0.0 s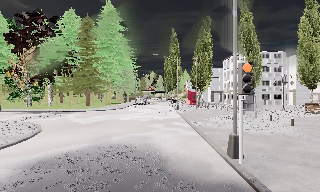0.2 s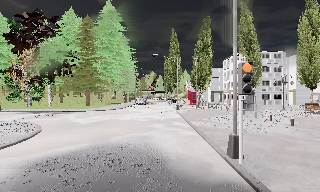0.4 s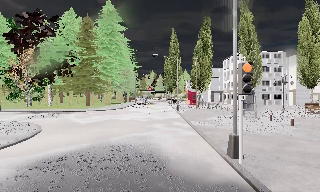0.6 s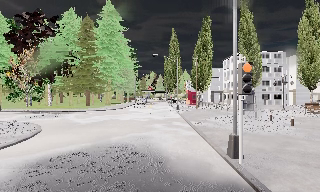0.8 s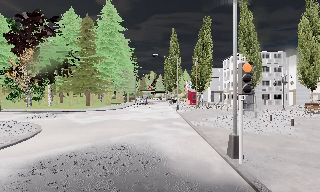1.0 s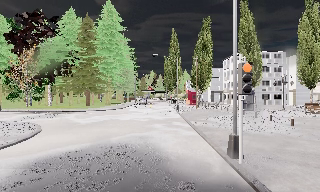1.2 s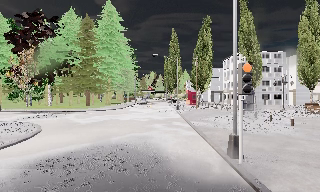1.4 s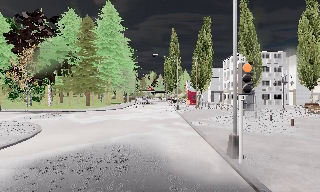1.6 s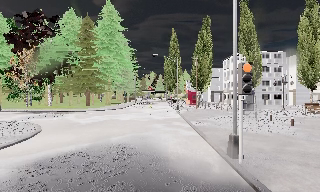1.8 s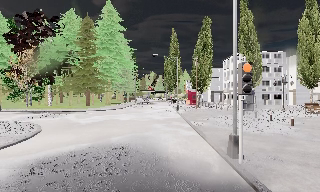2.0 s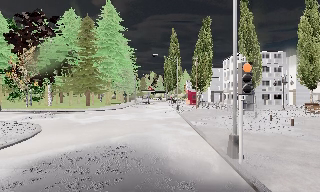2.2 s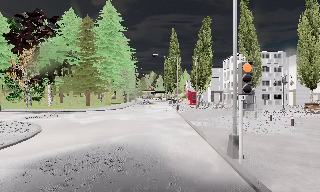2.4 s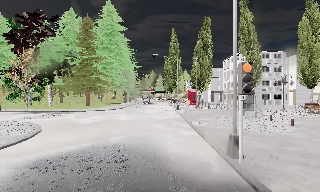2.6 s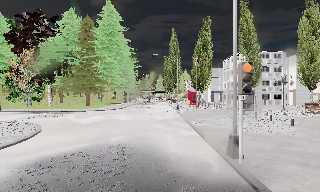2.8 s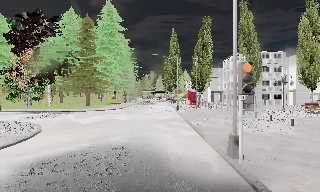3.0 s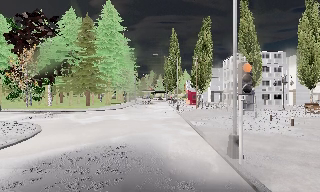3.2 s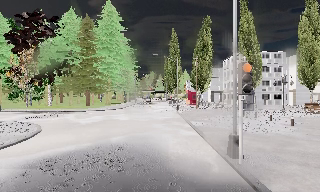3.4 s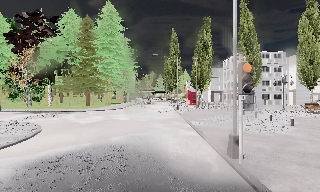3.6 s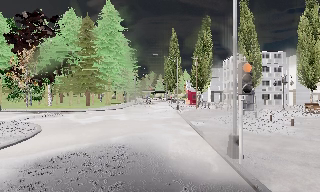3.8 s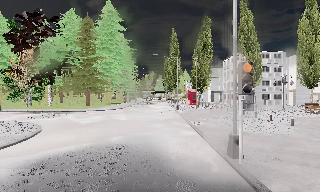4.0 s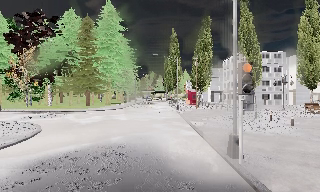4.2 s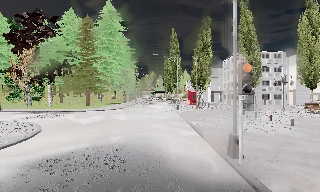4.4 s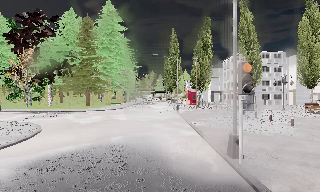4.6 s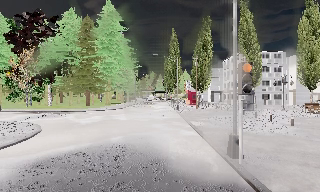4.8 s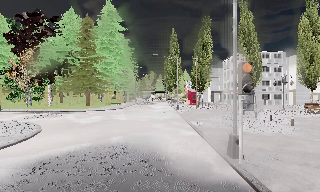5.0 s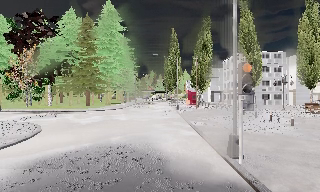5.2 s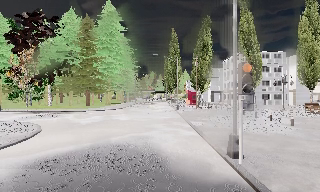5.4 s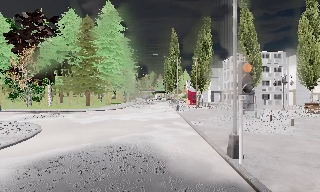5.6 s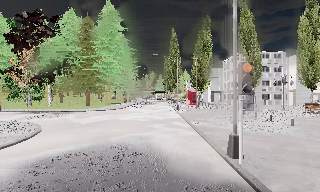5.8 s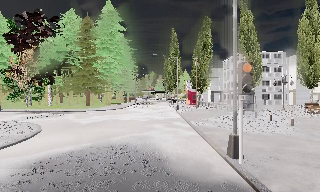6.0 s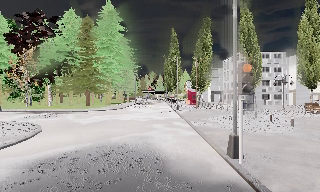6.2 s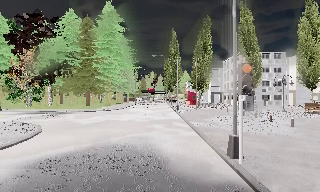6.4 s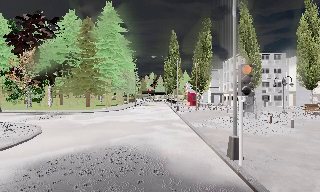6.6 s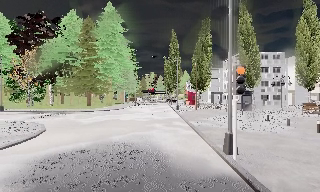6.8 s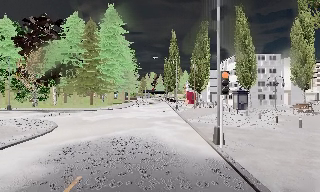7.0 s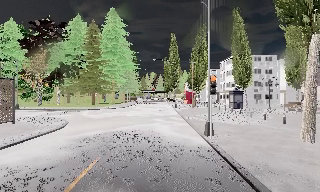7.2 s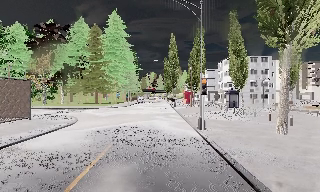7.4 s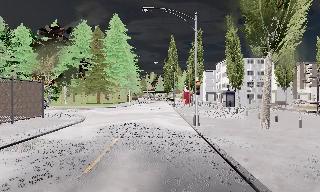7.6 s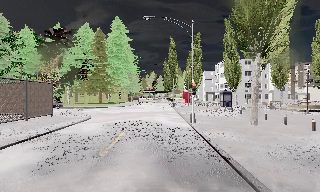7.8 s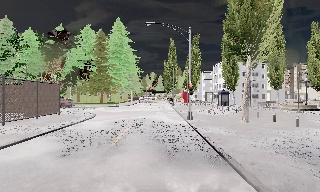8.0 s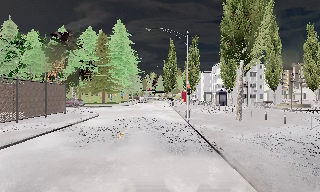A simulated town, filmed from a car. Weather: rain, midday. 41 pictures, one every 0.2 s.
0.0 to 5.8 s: The camera keeps its place and its aim.
5.8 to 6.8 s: The camera travels backward, about 1.5 m, so what stands in front gets smaller. It gains speed.
6.8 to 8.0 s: The camera travels backward, about 7 m, so what stands in front gets smaller.
The film runs backward here.
